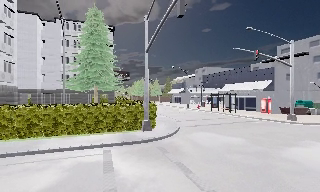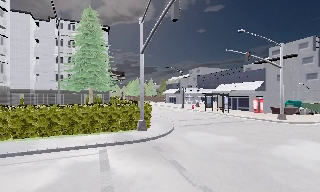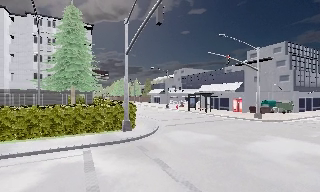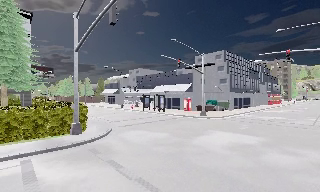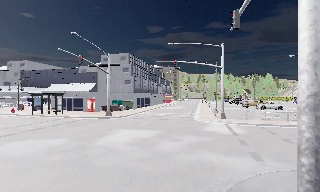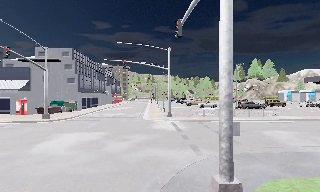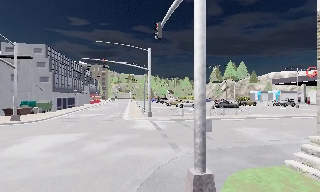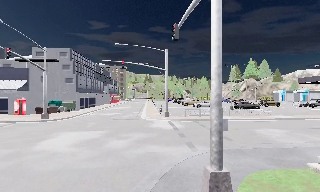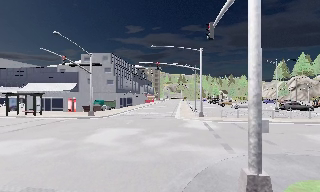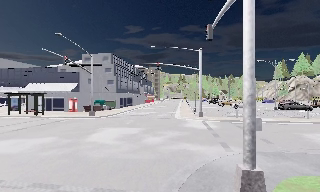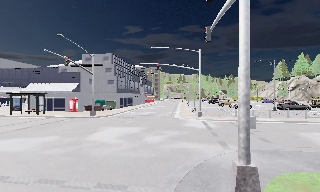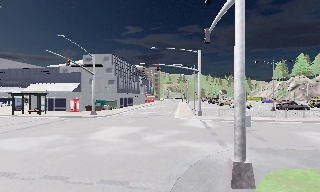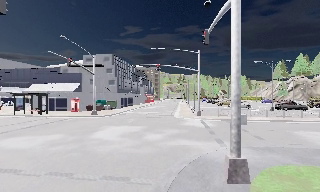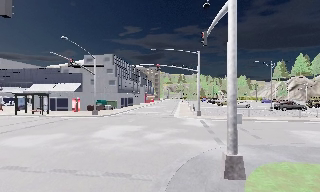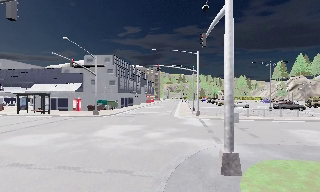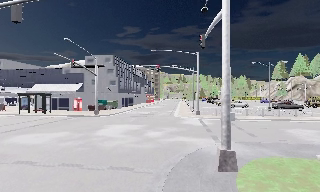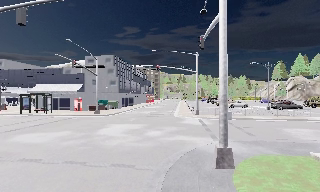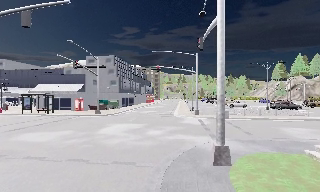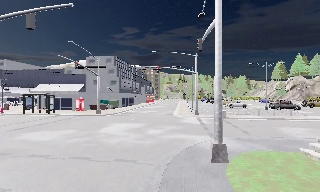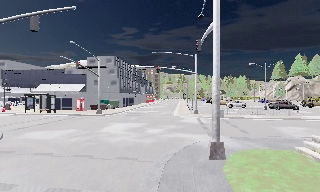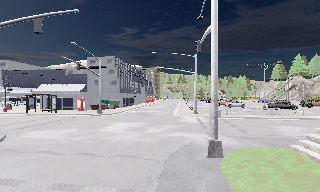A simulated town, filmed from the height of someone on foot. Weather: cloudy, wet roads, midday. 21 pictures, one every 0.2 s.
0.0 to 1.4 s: The scene slides to the left, as the camera pans about 75 degrees to its right. It travels backward, about 1.5 m.
1.4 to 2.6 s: The camera pans to its left, which is counterclockwise from overhead, by about 10 degrees. It travels backward, about 1.5 m, so what stands in front gets smaller.
2.6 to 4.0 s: The camera travels backward, about 1.5 m, so what stands in front gets smaller.
The film runs backward here.
